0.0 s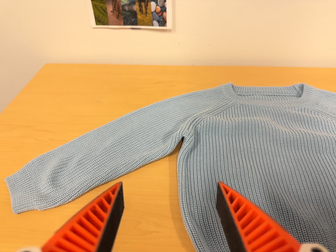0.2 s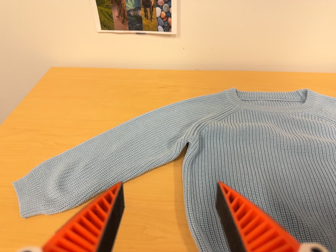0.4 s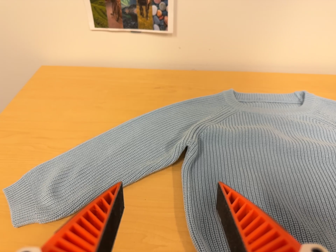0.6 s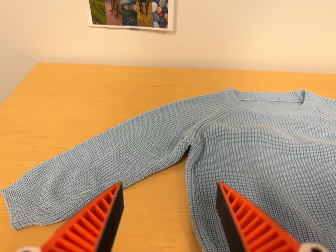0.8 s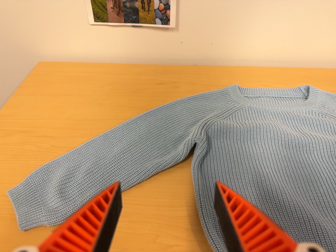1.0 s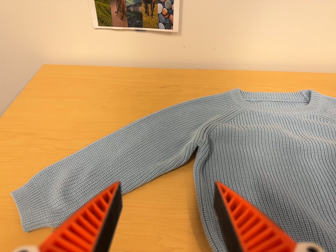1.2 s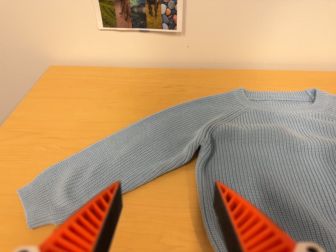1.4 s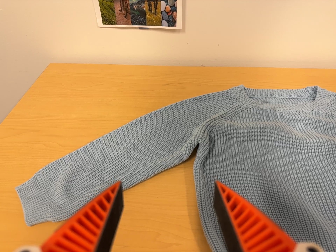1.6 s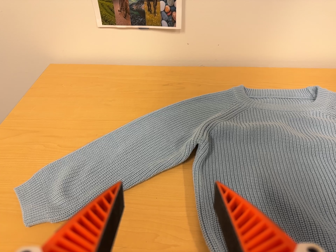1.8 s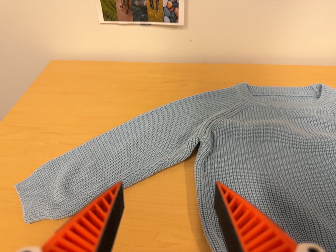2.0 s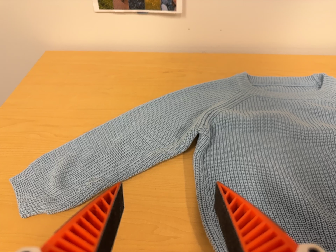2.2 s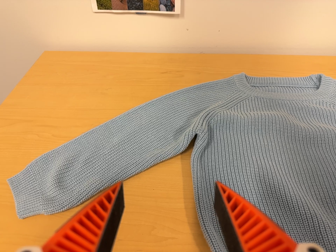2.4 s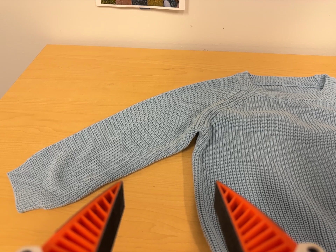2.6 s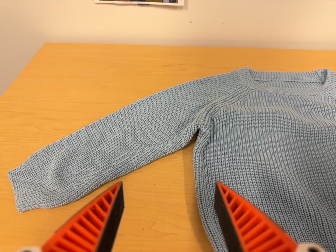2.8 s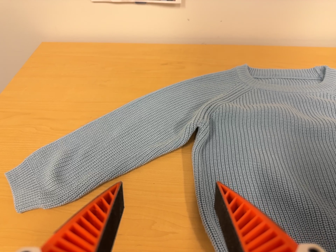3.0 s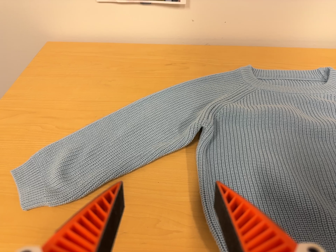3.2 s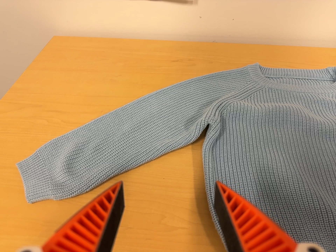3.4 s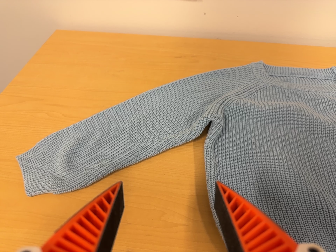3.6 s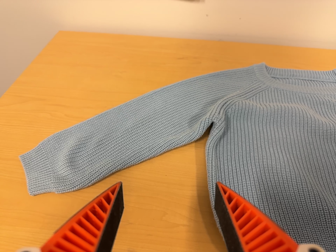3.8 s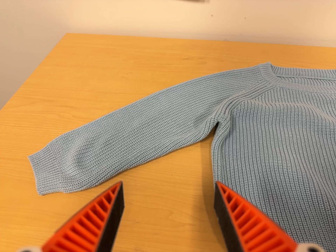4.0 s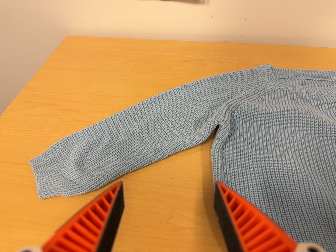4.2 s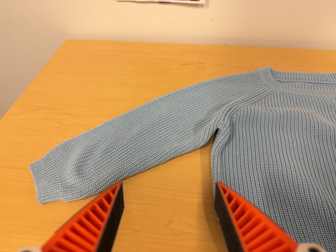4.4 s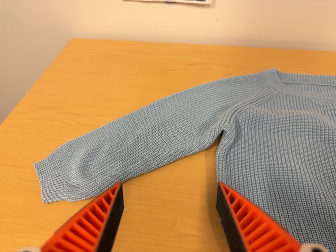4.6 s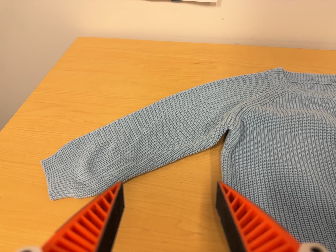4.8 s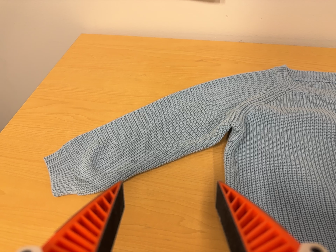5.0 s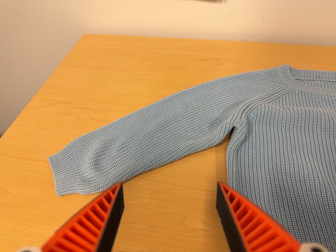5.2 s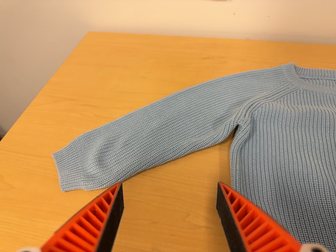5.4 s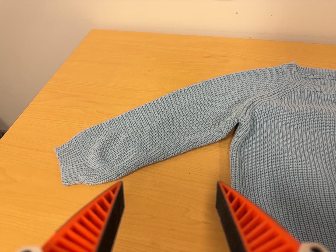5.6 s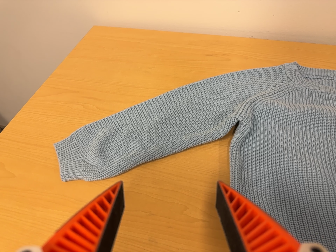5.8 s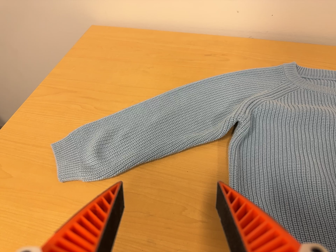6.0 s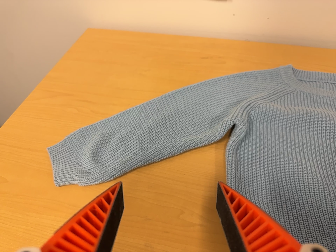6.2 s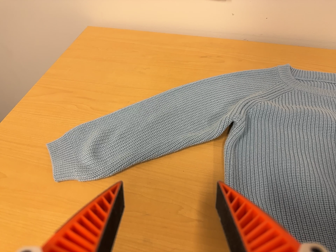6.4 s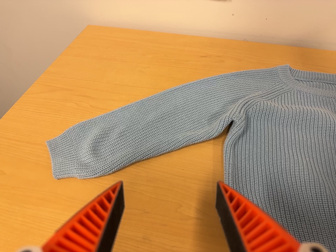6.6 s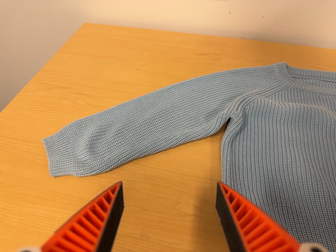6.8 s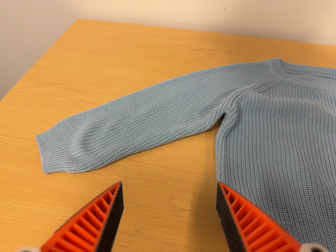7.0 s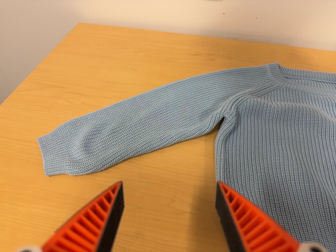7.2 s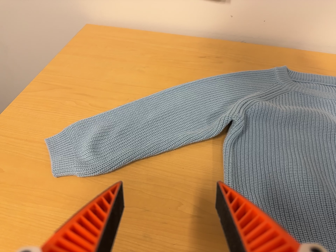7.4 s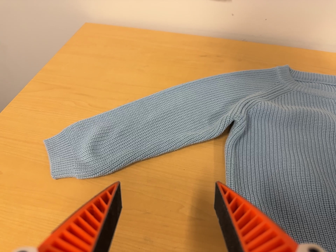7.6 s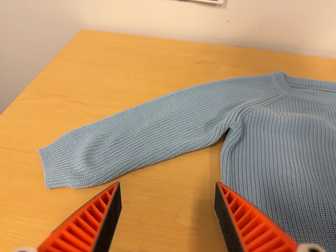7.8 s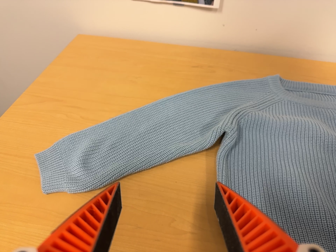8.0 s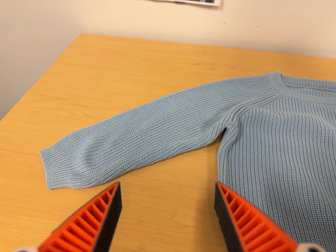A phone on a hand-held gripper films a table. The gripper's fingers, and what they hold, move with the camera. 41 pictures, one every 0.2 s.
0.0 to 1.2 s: The camera travels to its left, about 5 cm, so close, fixed things drift to the right.
1.2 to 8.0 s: The camera shifts only a little, or ends up much as it began.
The film runs forward here.
